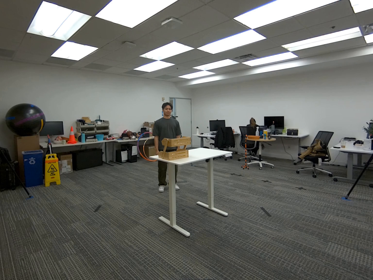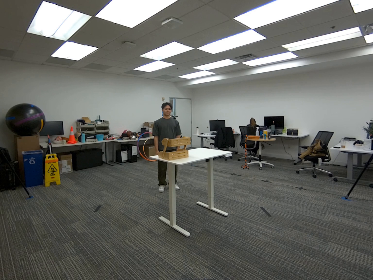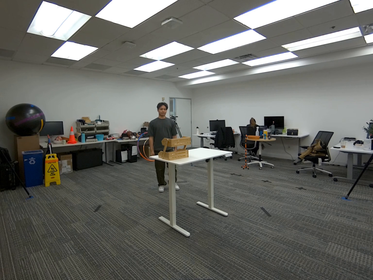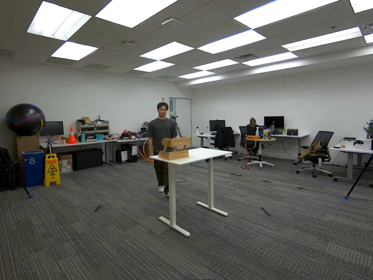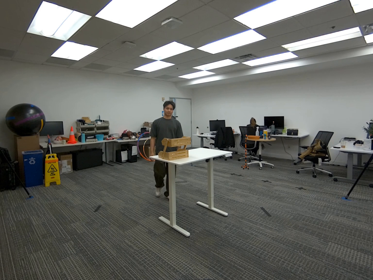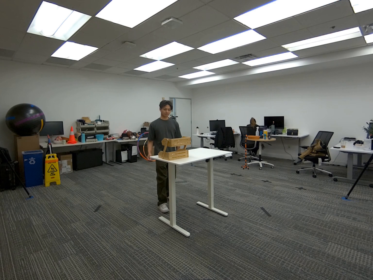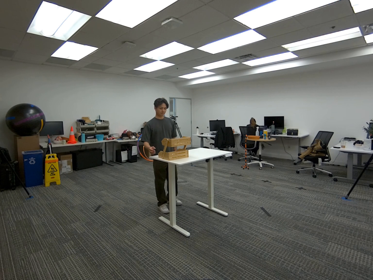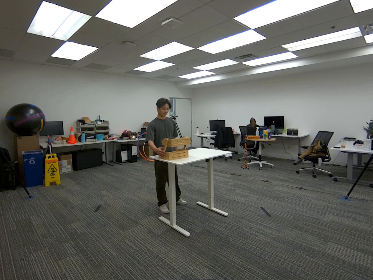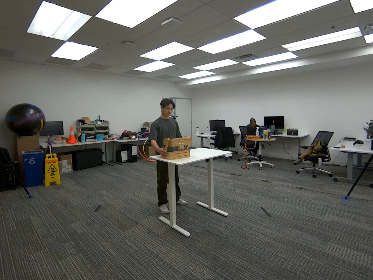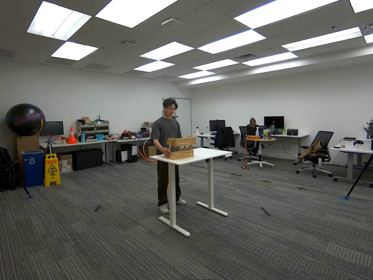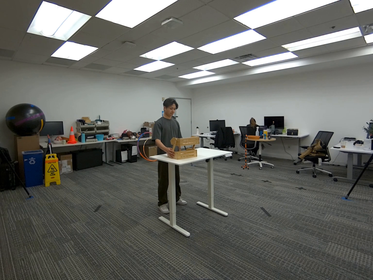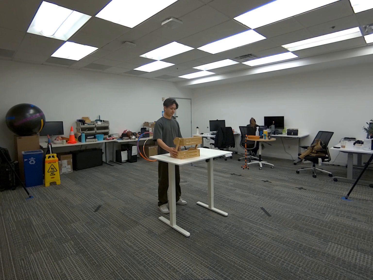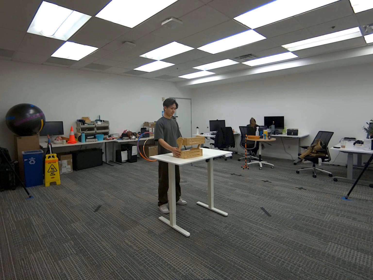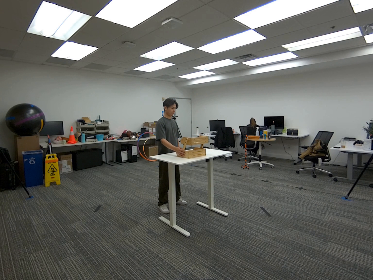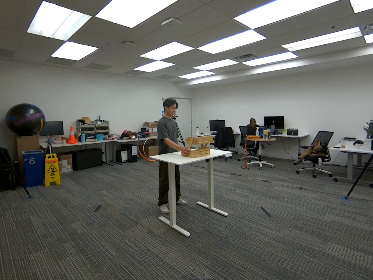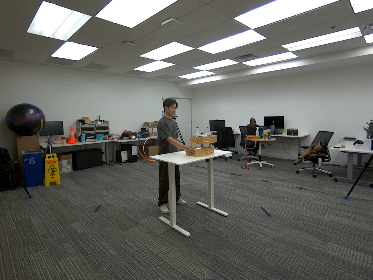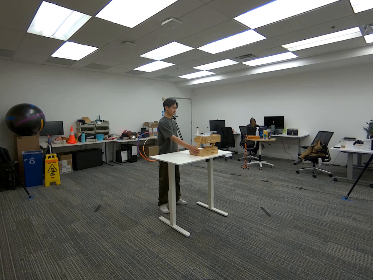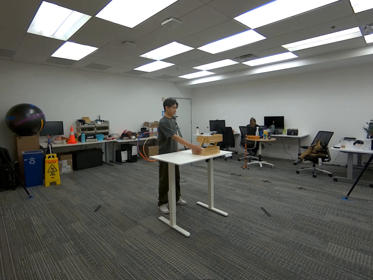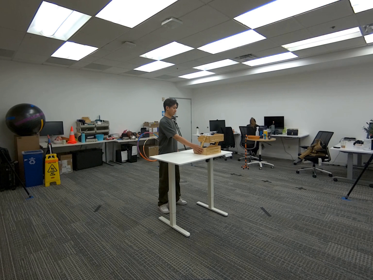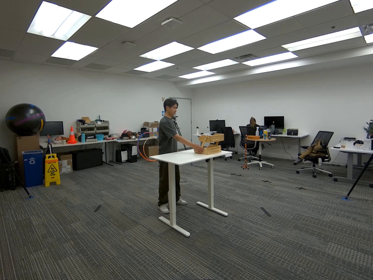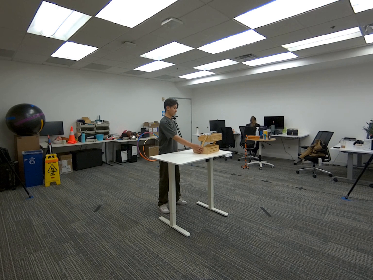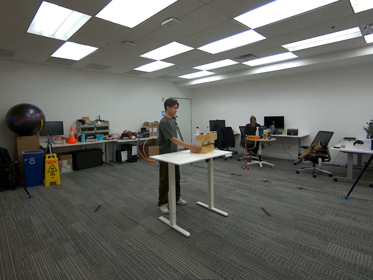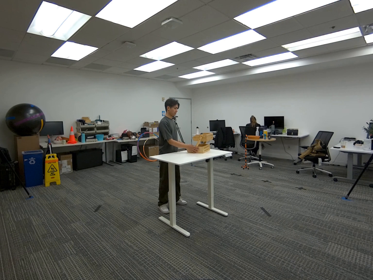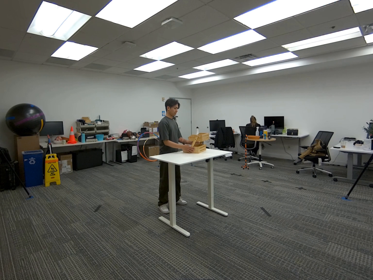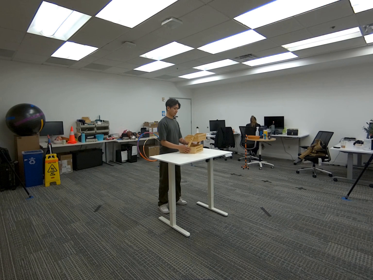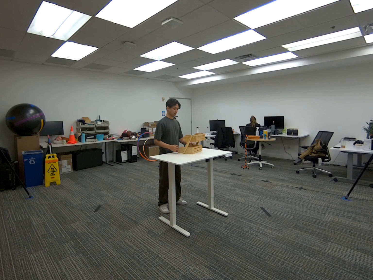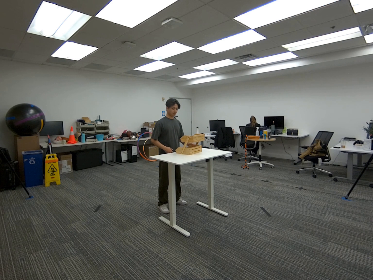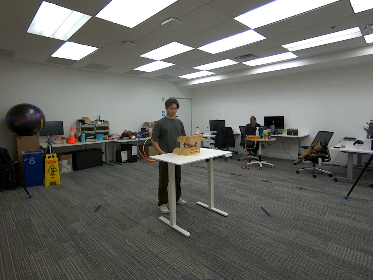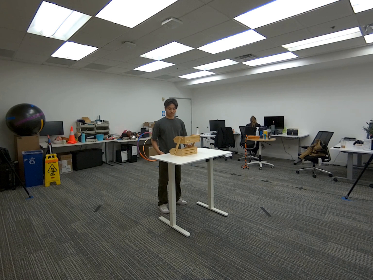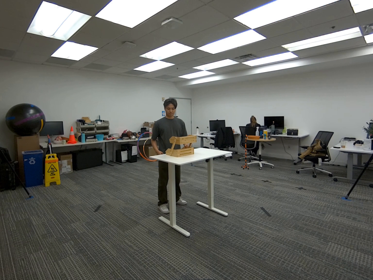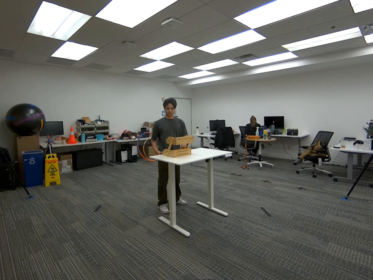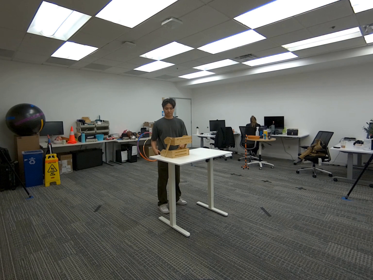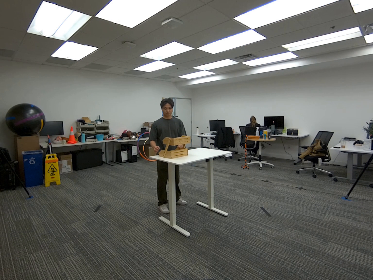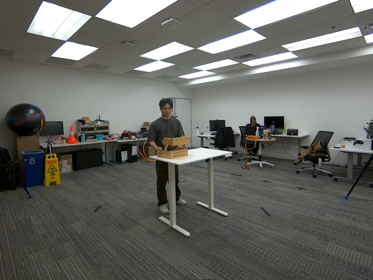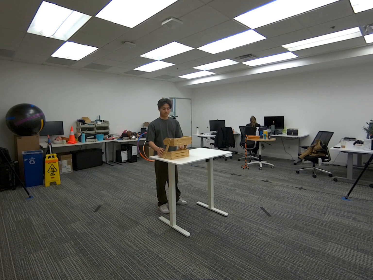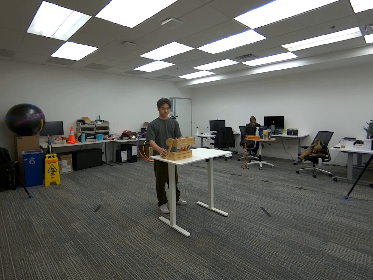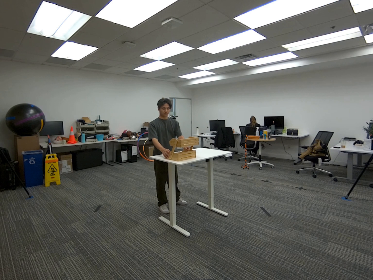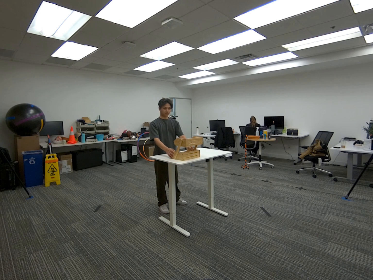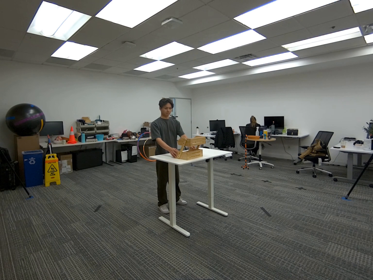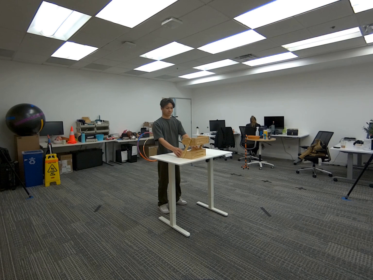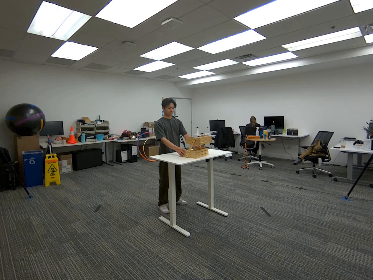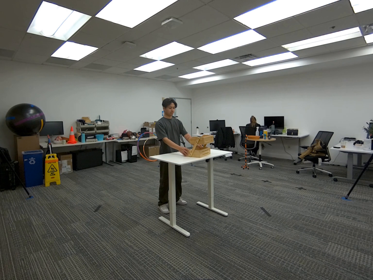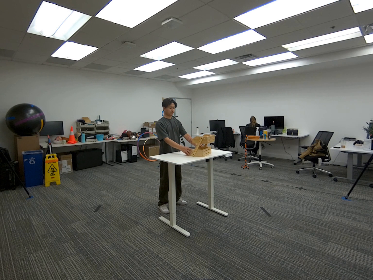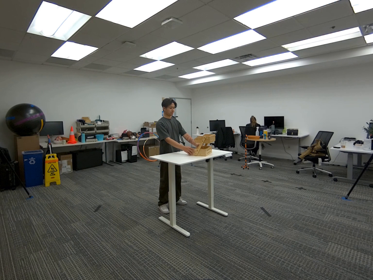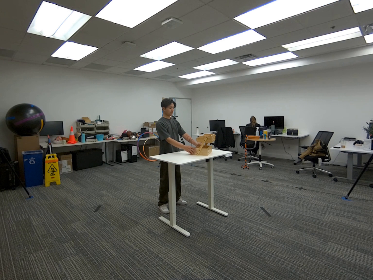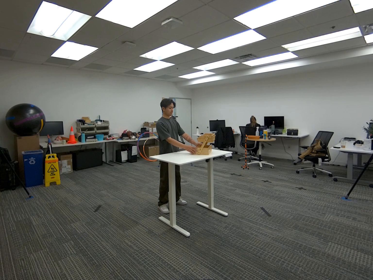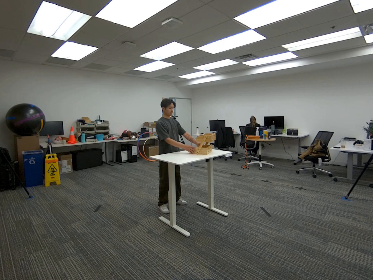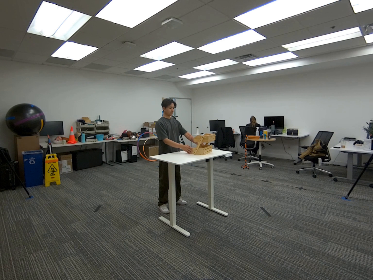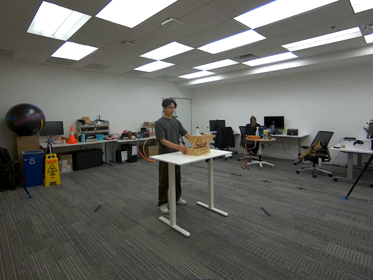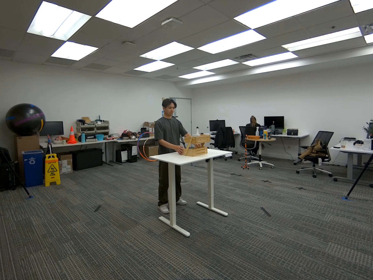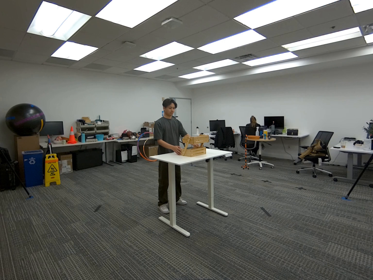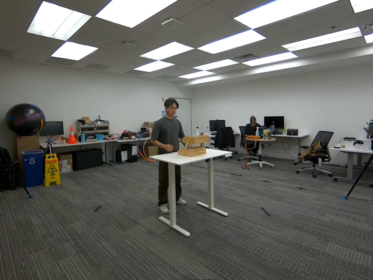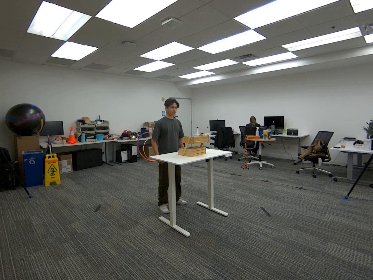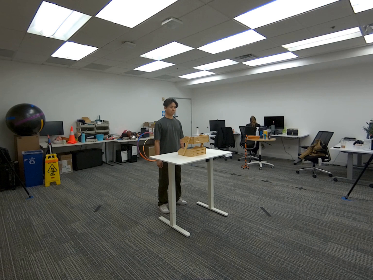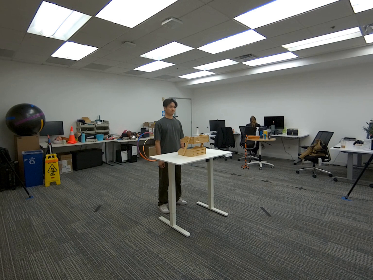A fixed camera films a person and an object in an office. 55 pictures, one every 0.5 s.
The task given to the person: Walk over to the wooden crate on the white desk and slide the wooden crate across the white desk.
